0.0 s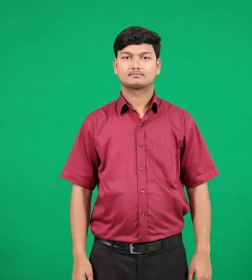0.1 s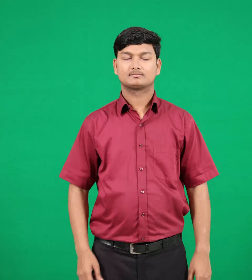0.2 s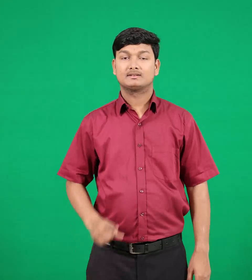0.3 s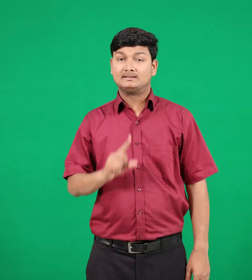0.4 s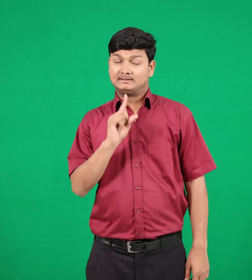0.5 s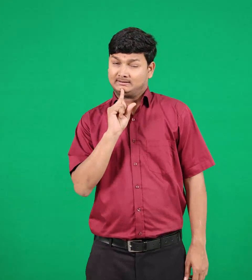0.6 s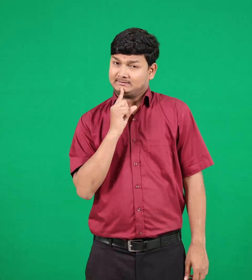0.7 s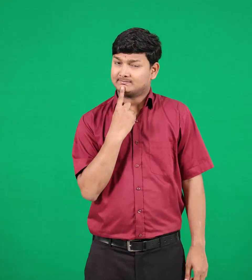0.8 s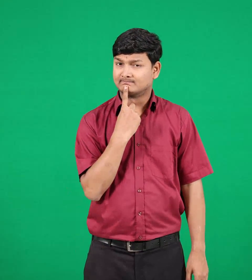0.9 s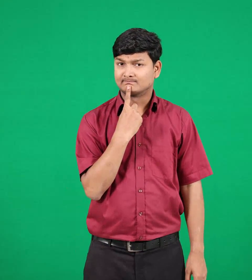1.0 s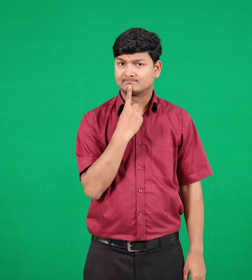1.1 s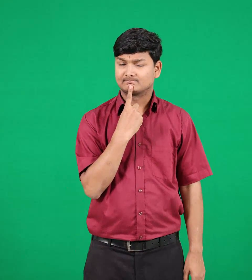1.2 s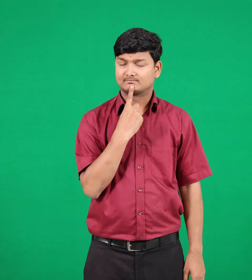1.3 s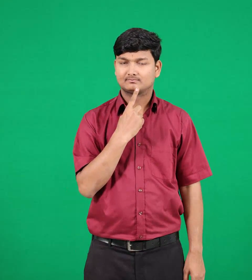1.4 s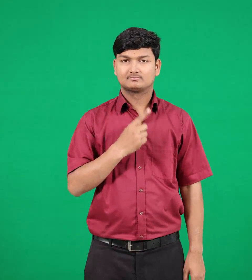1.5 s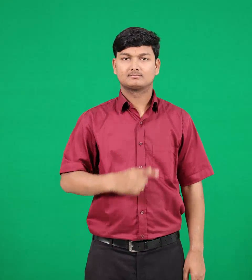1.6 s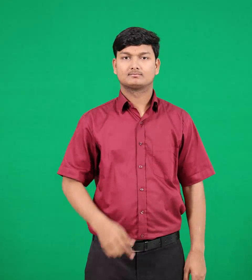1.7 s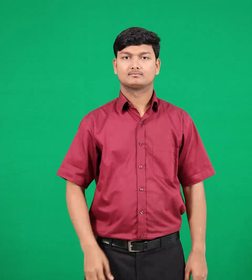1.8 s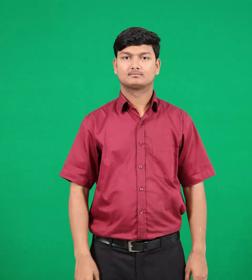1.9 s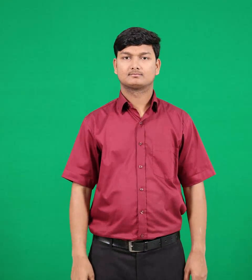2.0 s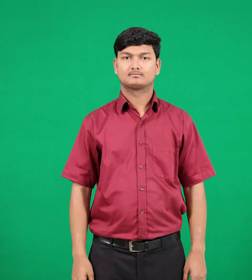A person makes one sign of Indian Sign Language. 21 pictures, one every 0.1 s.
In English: serious
